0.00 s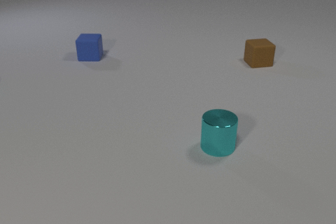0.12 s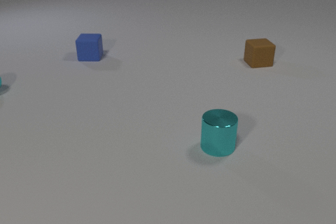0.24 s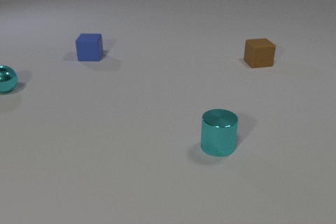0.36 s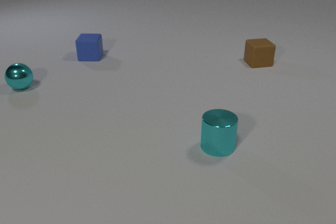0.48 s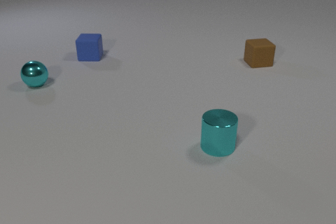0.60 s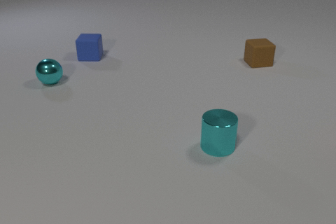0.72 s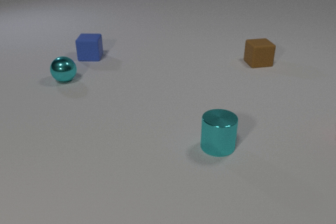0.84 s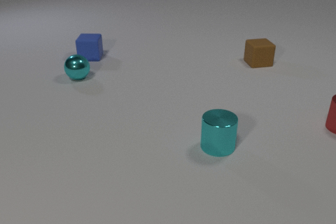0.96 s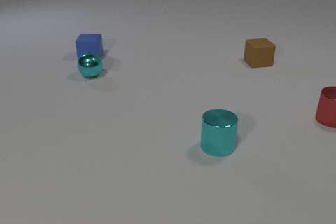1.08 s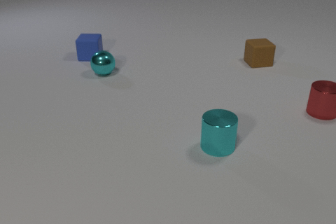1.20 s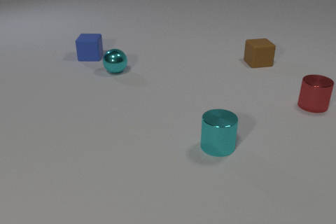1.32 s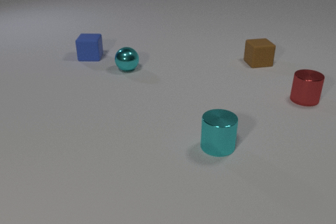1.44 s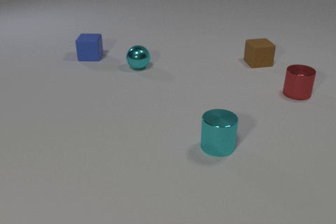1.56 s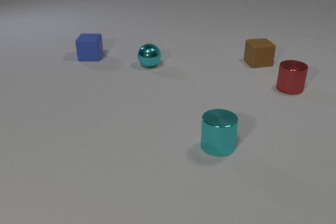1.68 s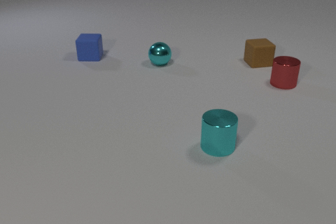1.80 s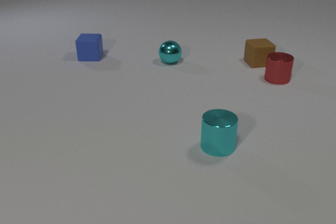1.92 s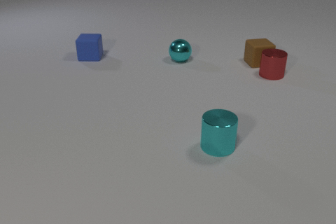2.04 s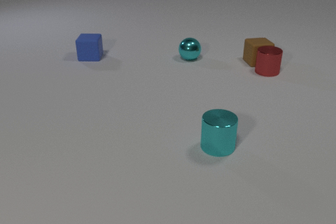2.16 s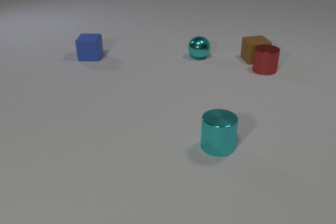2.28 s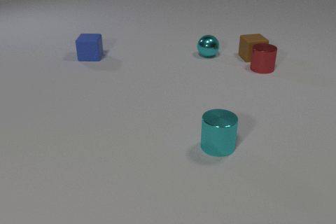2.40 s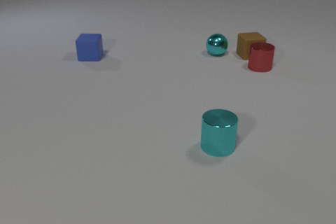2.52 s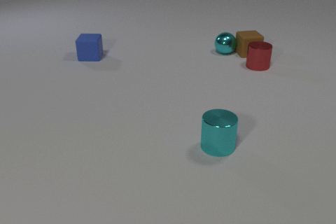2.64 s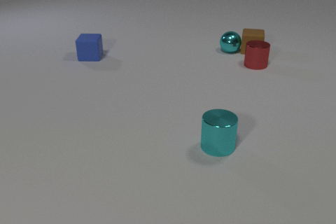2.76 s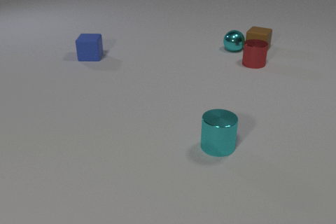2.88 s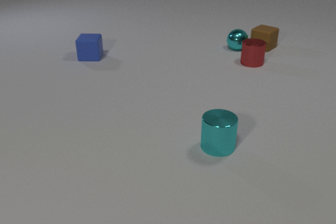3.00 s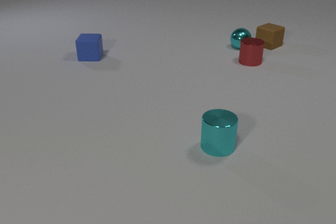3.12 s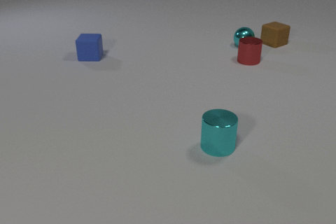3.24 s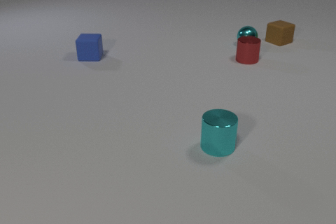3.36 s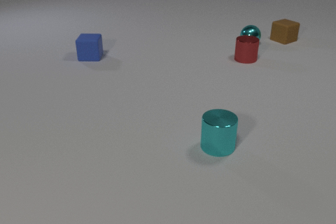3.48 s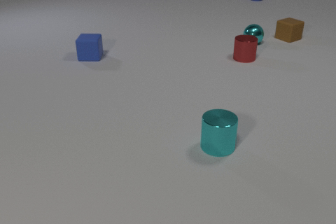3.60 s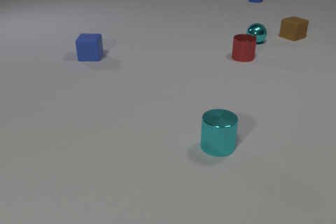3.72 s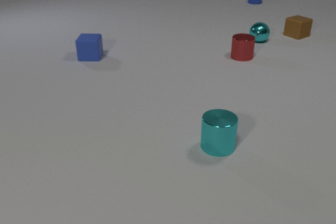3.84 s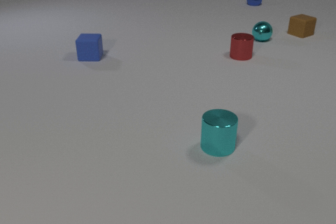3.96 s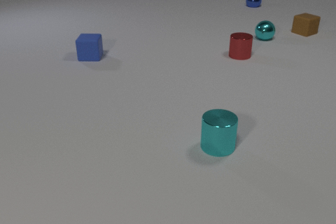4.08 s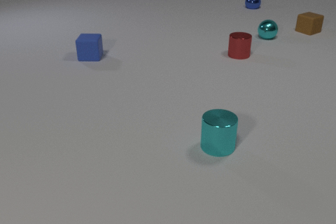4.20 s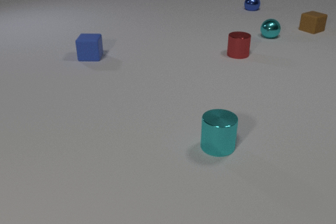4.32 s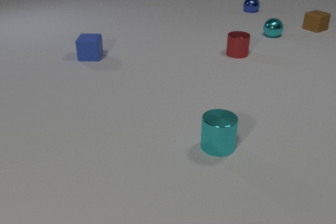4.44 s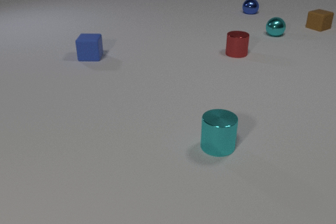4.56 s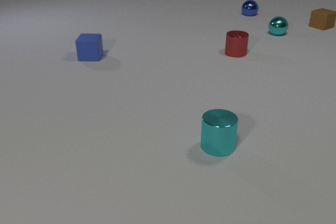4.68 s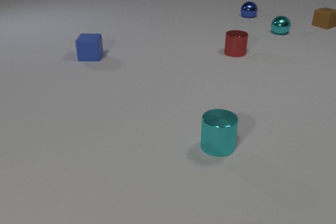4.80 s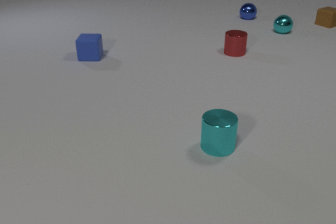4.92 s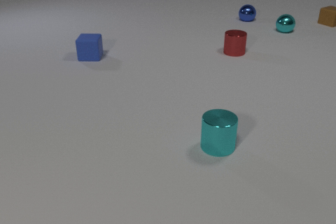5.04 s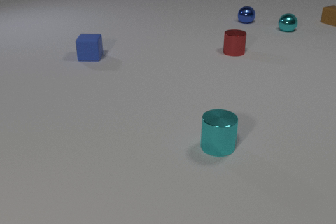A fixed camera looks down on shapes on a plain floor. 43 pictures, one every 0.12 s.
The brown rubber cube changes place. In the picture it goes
away from the camera.
The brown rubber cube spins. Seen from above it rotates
clockwise.
0.00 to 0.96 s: The red metal cylinder comes in at the right edge, slides away from the camera and to the left. The cyan metal sphere comes in at the left edge, rolls to the right.
0.96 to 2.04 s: The red metal cylinder slides away from the camera and to the left. The cyan metal sphere rolls to the right. The red metal cylinder and the brown rubber cube collide.
2.04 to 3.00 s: The red metal cylinder slides away from the camera and to the left. The brown rubber cube slides away from the camera, spins clockwise seen from above by about 60 degrees, its near face sliding to the left. The cyan metal sphere rolls to the right and away from the camera. The brown rubber cube and the cyan metal sphere collide.
3.00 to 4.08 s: The red metal cylinder slides away from the camera and to the left. The brown rubber cube slides away from the camera and to the right. The blue metal sphere comes in at the top edge, rolls toward the camera. The cyan metal sphere rolls away from the camera and to the right.
4.08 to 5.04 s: The red metal cylinder slides away from the camera and to the left. The brown rubber cube slides away from the camera and to the right. The blue metal sphere rolls toward the camera. The cyan metal sphere rolls away from the camera and to the right.
How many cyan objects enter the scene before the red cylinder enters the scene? 1.
What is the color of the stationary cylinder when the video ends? cyan.
Are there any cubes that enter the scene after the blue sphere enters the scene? no.
